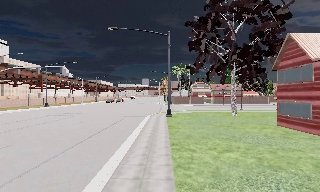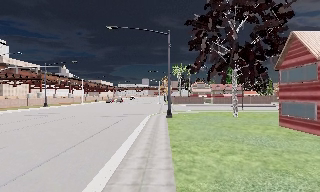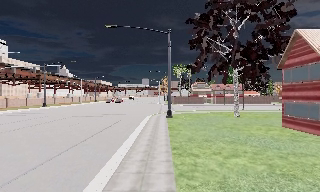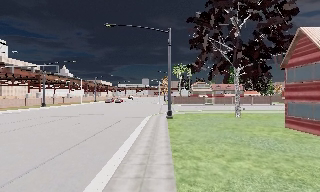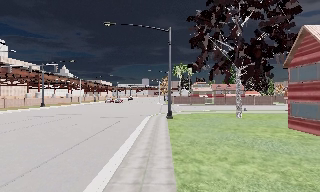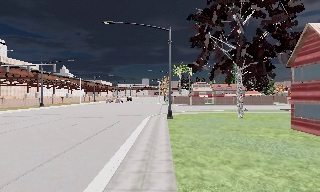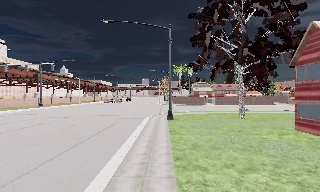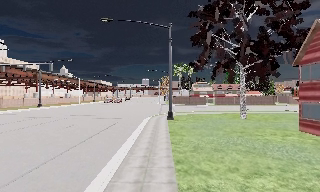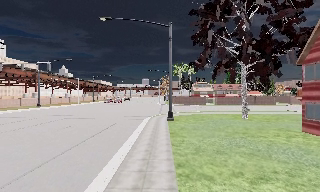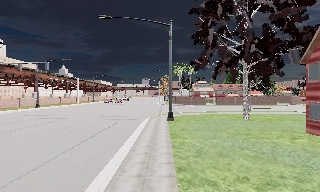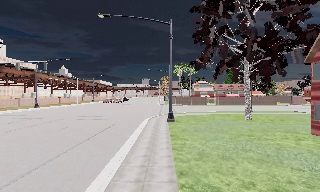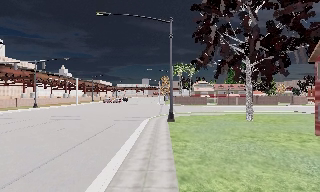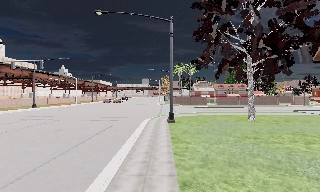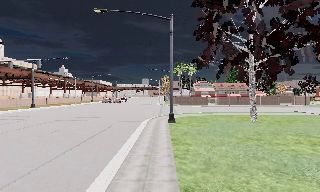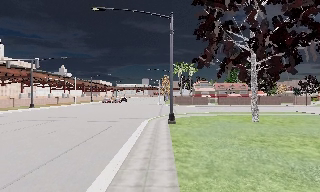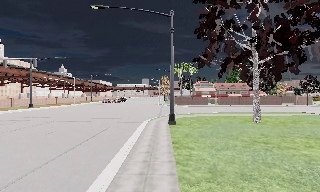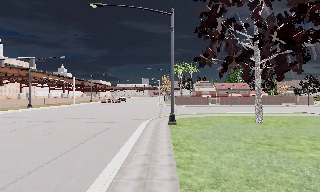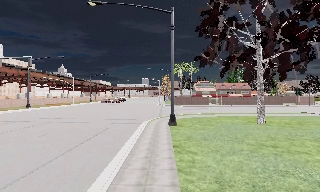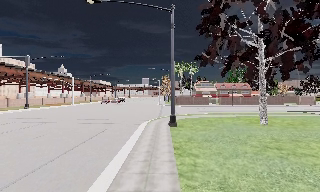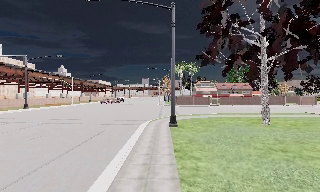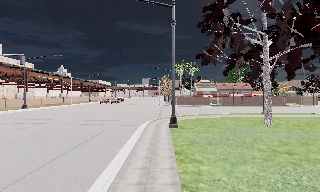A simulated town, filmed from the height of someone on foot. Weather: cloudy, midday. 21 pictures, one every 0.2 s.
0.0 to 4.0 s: The camera travels forward, about 6 m, so what stands in front looms larger.
The film runs forward here.
